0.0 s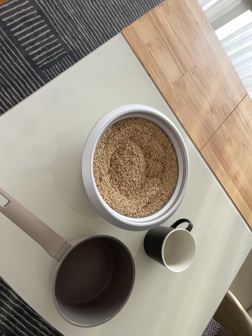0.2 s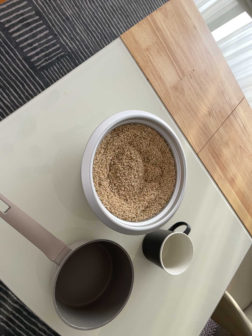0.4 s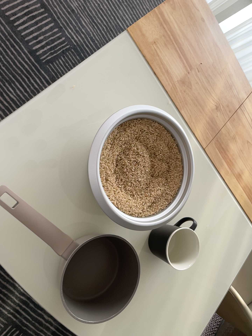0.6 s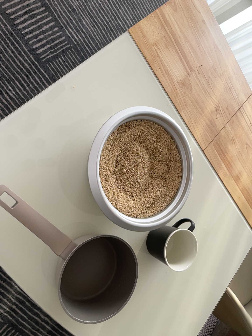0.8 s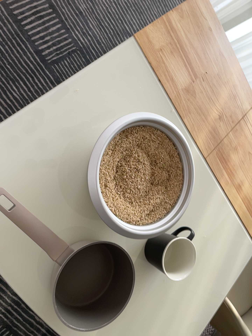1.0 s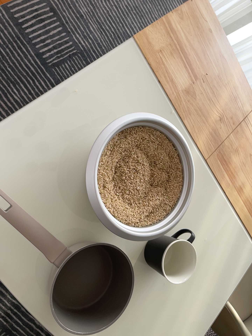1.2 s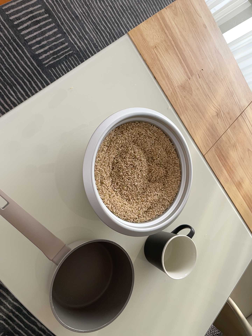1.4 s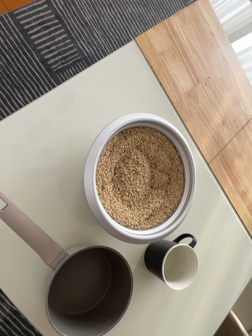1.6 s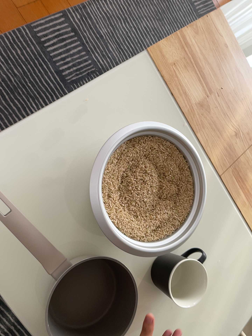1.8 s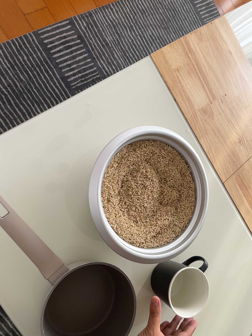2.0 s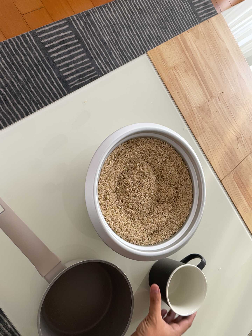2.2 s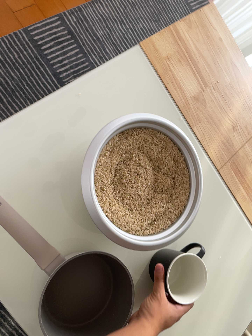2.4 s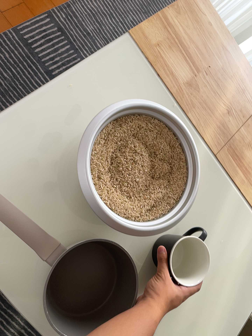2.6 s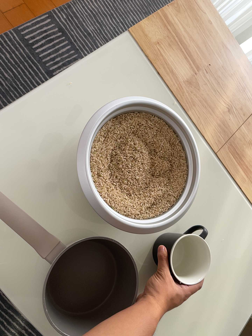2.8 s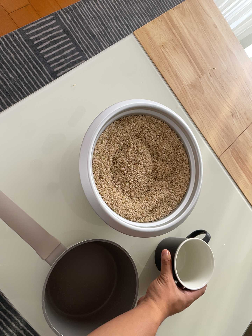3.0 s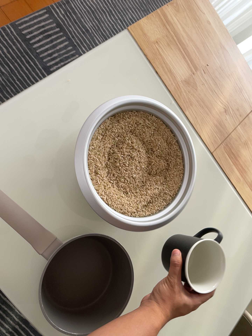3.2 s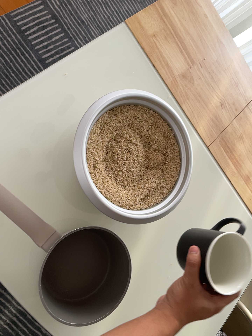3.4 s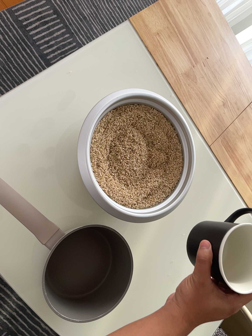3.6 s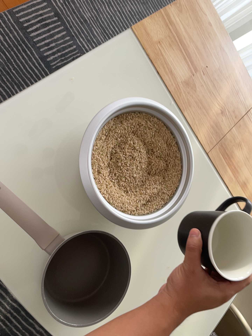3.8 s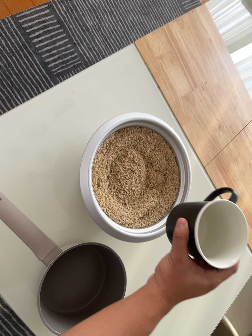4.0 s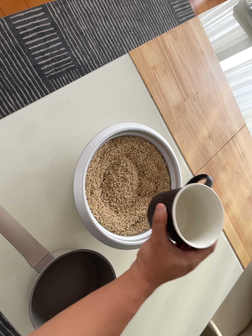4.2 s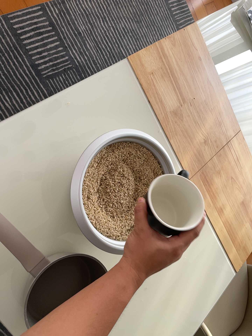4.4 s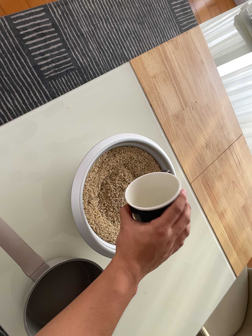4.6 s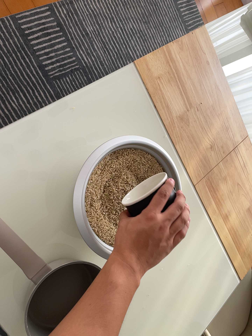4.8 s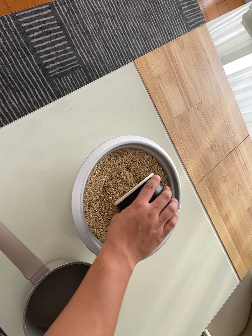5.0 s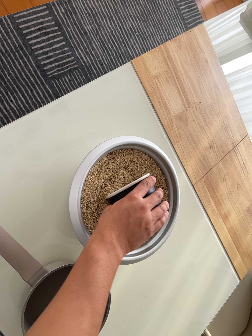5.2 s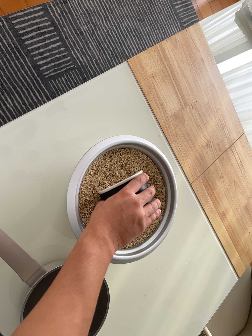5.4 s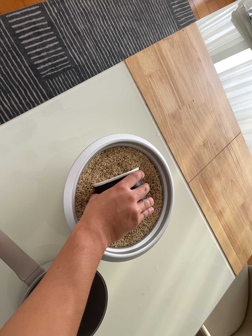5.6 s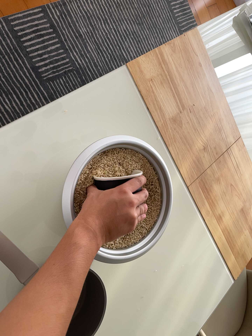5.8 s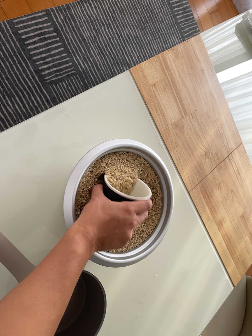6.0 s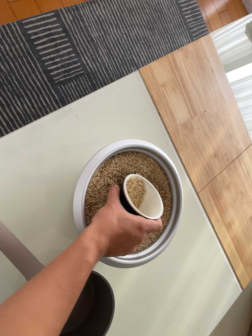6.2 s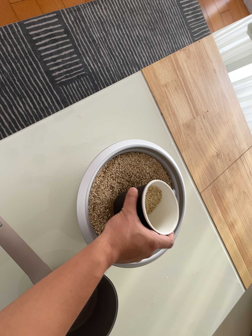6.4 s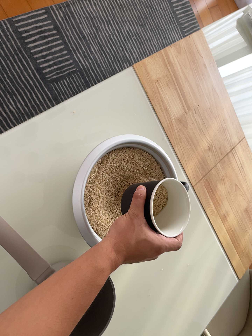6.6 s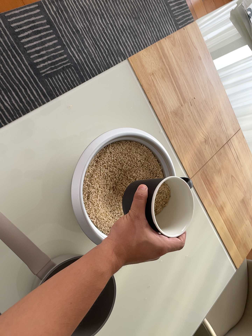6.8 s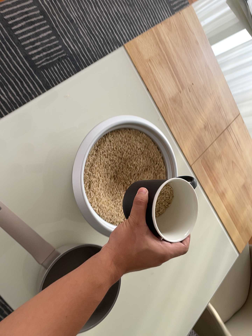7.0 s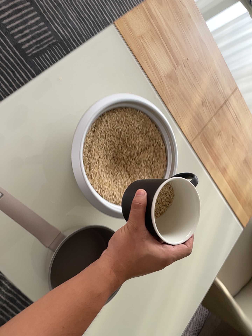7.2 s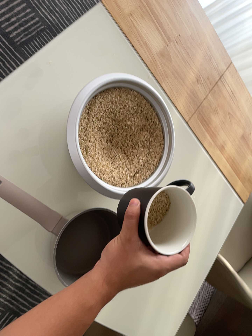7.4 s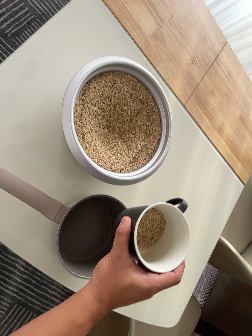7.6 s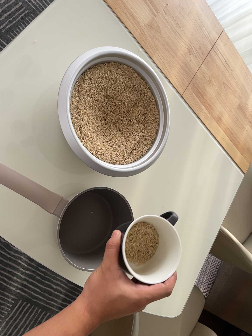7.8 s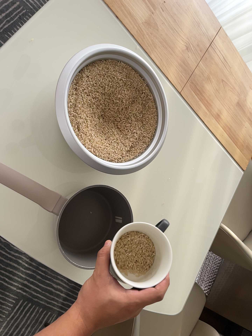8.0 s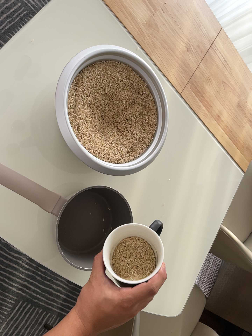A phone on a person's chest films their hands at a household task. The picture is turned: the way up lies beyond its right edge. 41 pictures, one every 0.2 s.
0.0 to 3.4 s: The camera shifts only a little, or ends up much as it began.
3.4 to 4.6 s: The camera travels toward the top of its view, about 8 cm, so close, fixed things drift downward.
4.6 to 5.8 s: The camera keeps its place and its aim.
5.8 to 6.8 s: The camera shifts only a little, or ends up much as it began.
6.8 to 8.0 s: The camera's aim tips toward the bottom of its view by about 10 degrees, and the scene shifts upward. It rolls about its line of sight by about 15 degrees, and the scene rotates counterclockwise.
The film runs forward here.
